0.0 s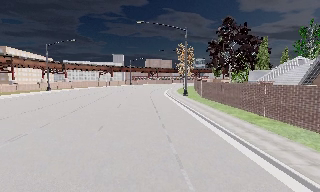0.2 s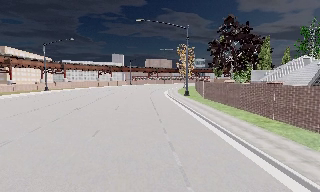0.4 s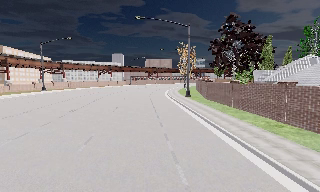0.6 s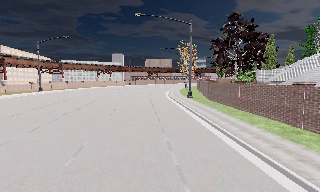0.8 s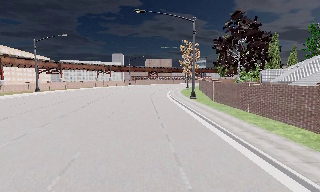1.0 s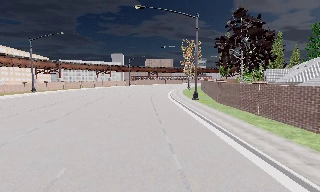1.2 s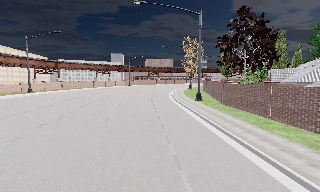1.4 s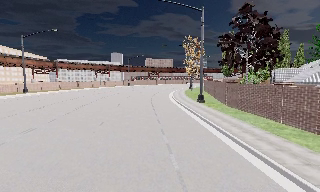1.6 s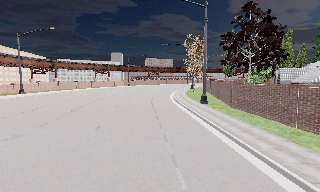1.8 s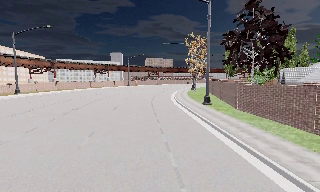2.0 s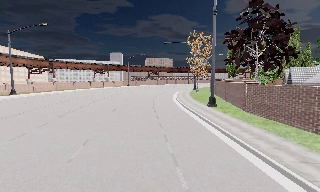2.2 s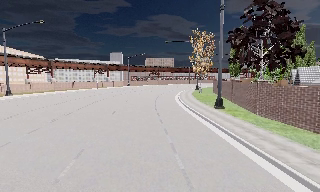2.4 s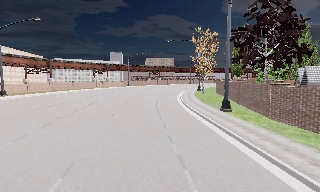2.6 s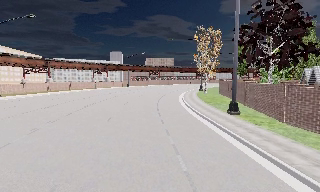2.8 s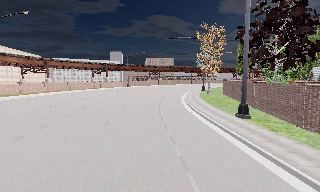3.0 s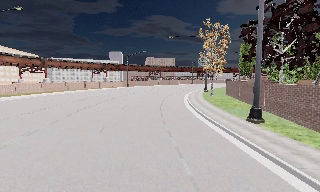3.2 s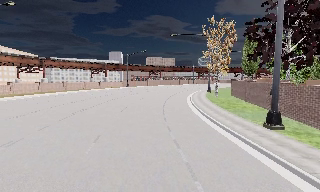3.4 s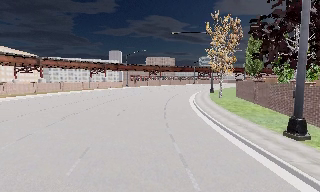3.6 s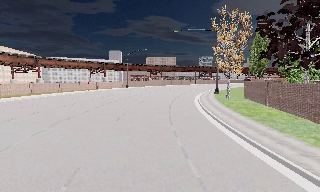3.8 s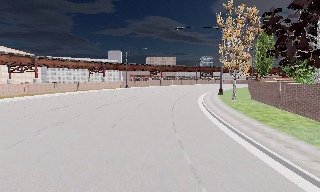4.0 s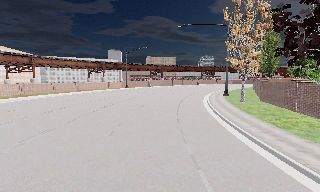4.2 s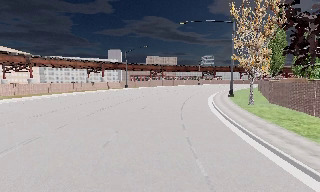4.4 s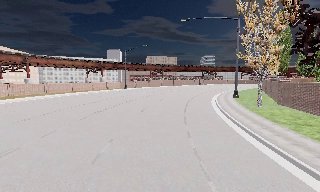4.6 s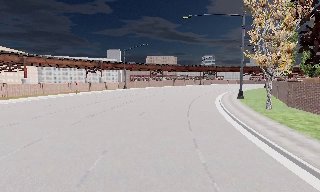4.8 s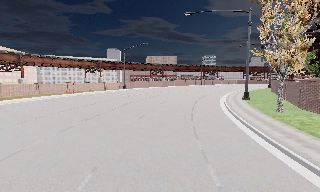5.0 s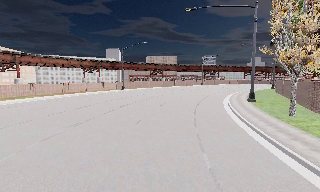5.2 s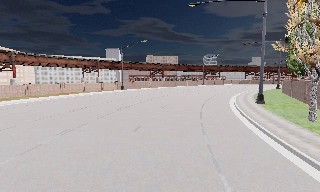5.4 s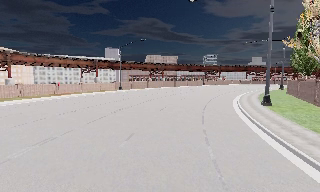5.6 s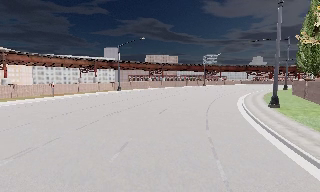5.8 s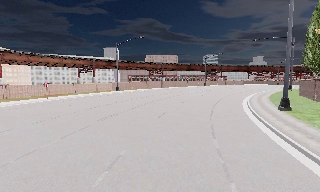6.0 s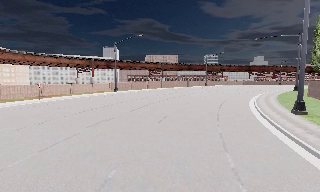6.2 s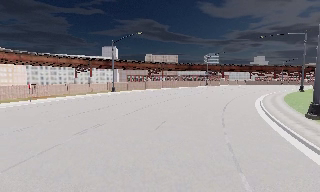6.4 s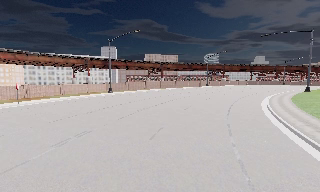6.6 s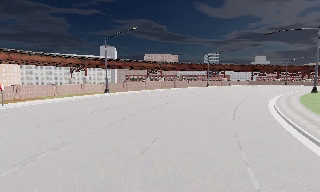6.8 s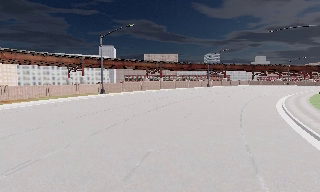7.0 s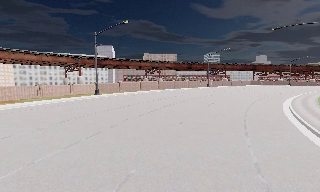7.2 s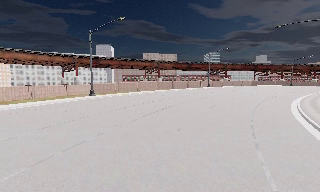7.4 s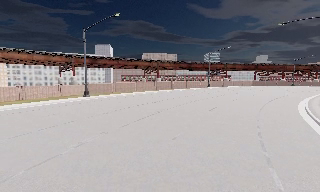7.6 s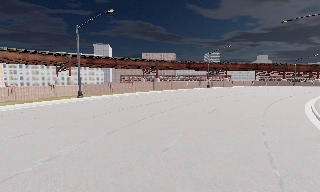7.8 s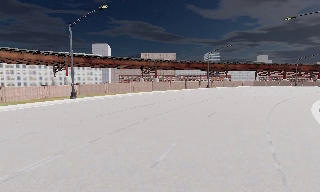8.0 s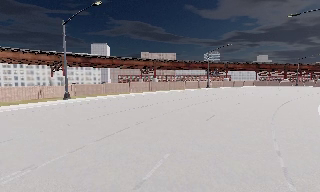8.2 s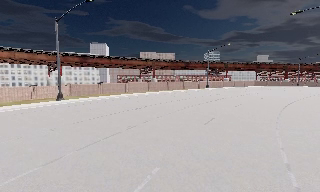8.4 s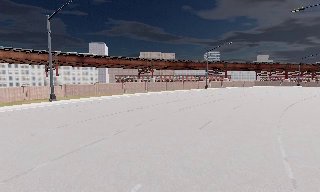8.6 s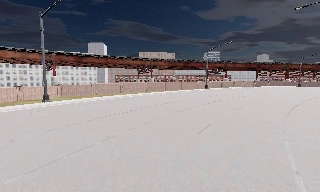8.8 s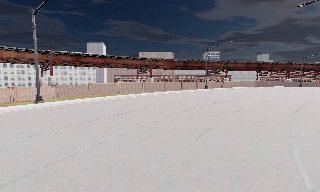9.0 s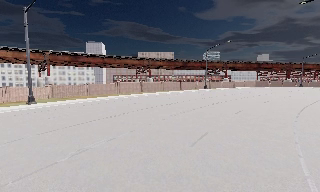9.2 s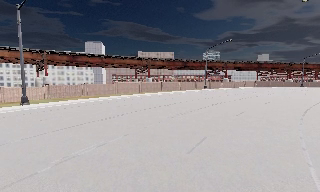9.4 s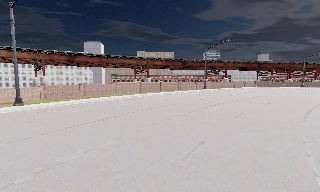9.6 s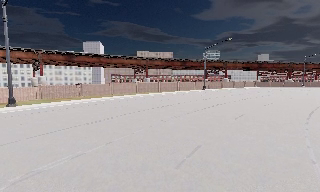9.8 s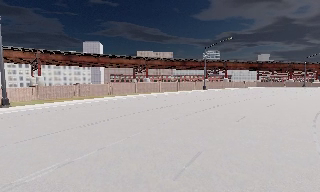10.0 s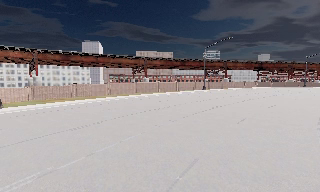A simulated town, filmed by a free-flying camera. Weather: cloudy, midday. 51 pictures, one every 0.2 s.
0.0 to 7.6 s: The camera travels forward, about 45 m, so what stands in front looms larger.
7.6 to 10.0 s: The camera travels forward and to its right, about 9 m, so what stands in front looms larger. It loses speed.
The film runs forward here.
